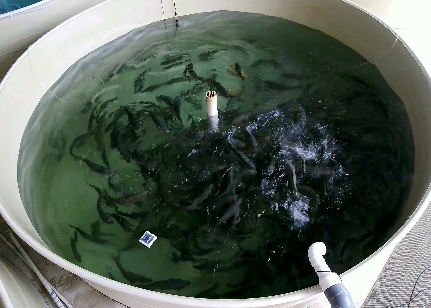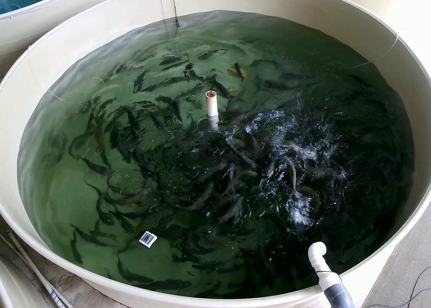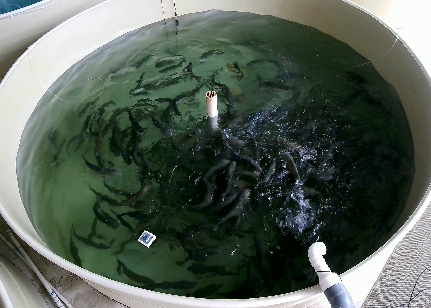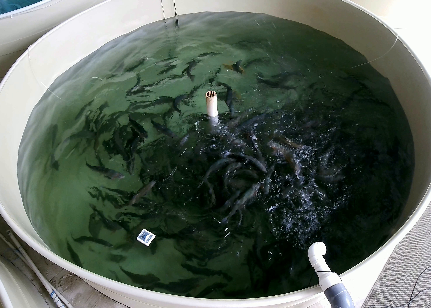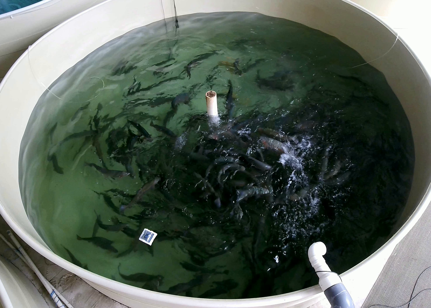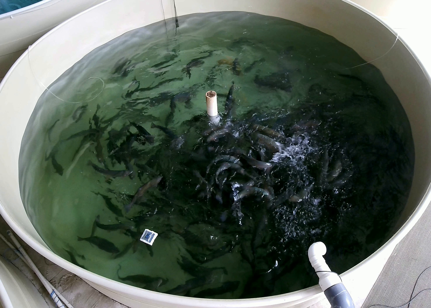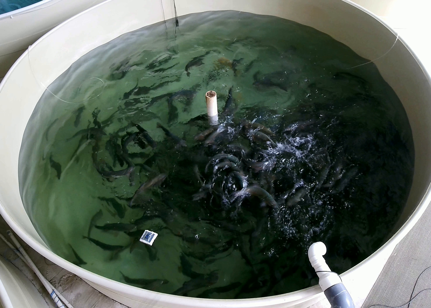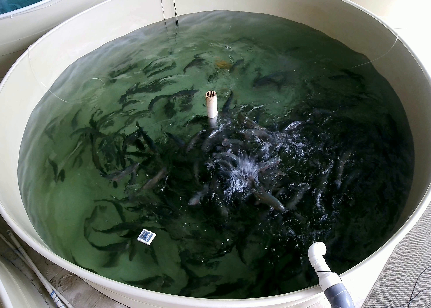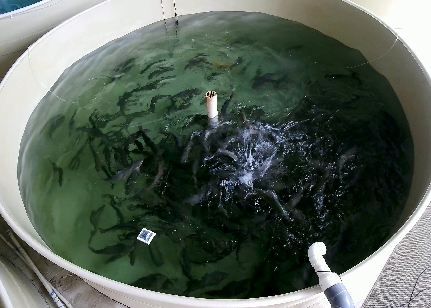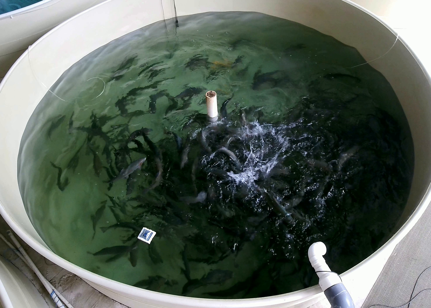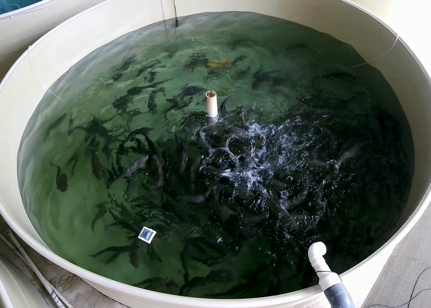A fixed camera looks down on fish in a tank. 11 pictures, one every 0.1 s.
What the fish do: Strong feeding.
